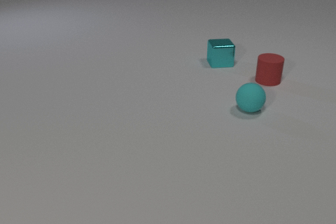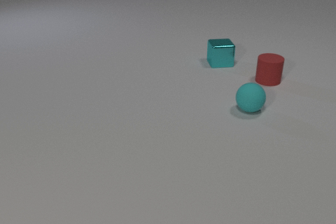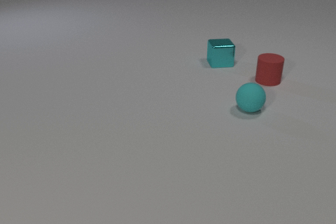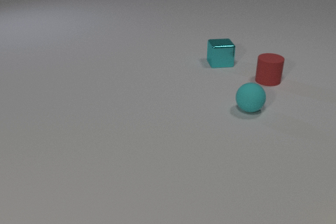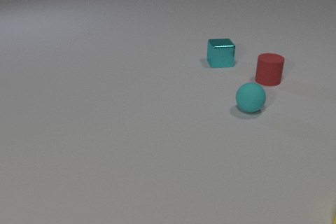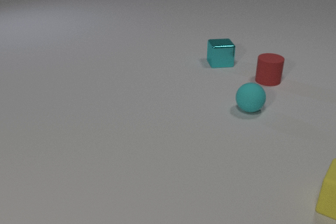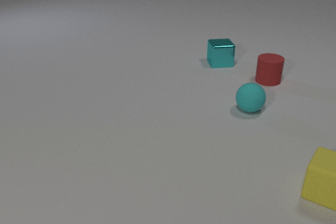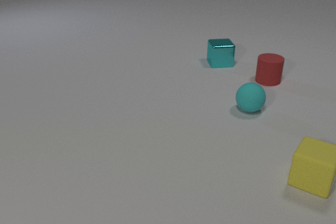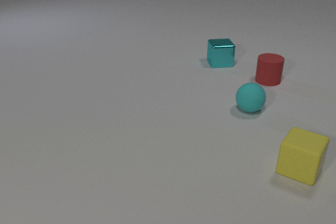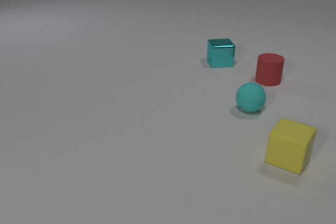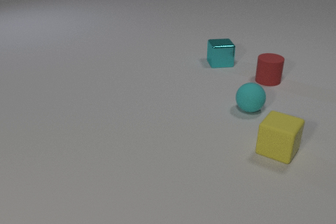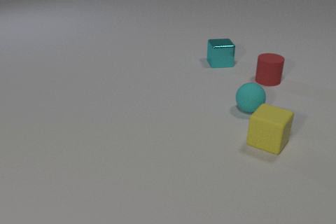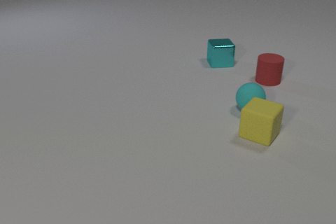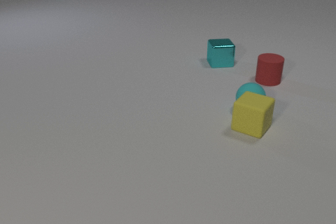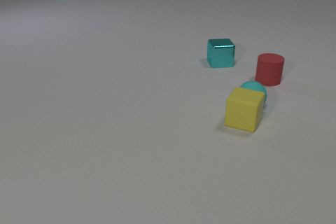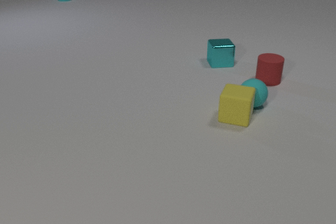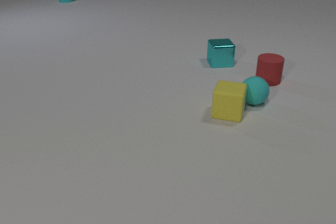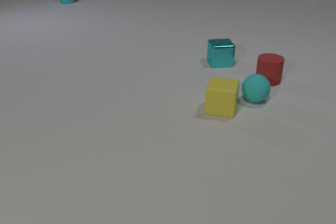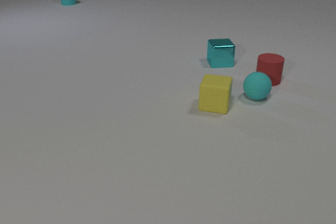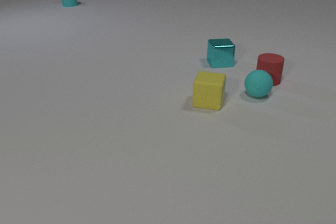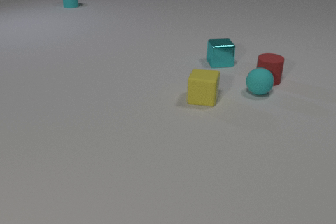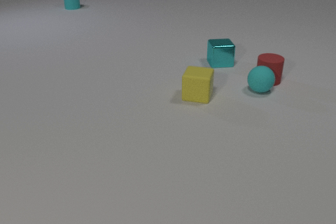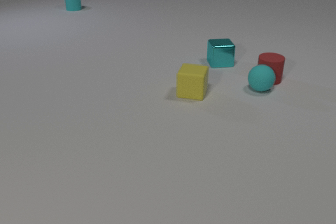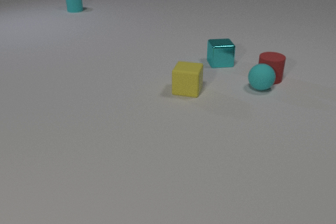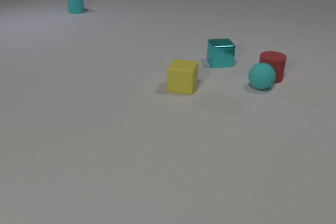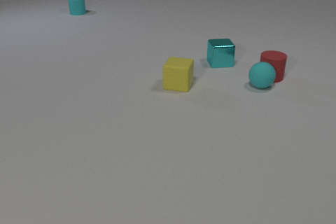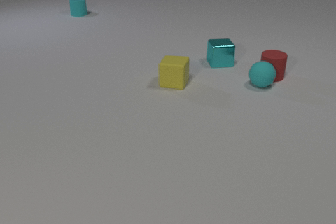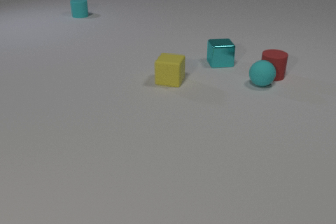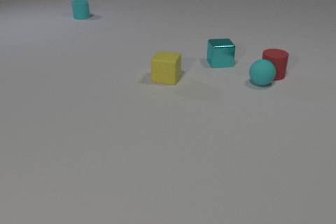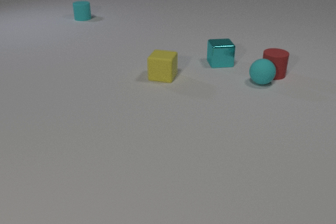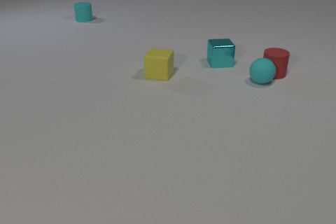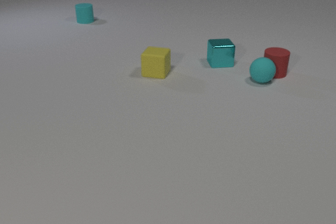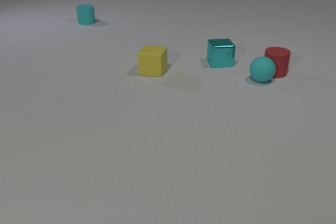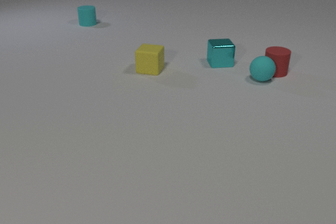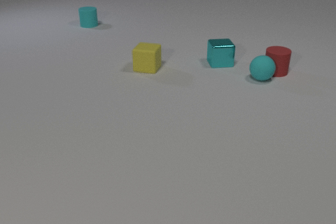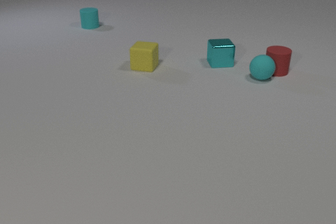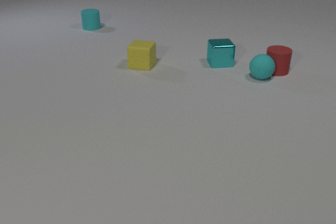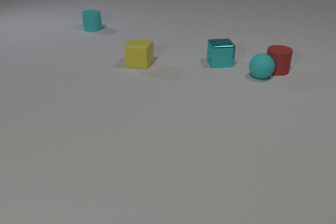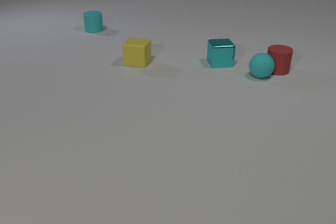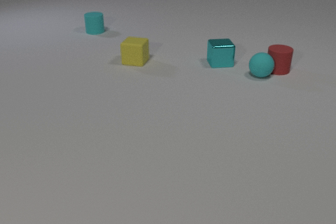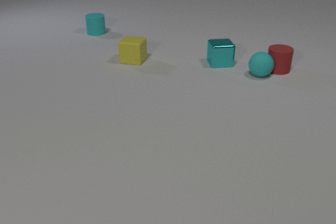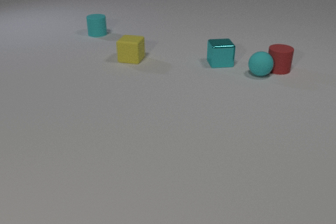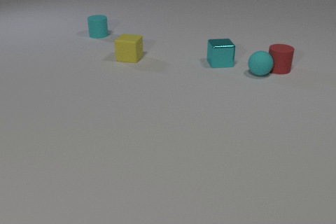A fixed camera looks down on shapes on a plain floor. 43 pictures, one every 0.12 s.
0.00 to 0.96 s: The yellow rubber cube comes in at the right edge, slides to the left and away from the camera.
0.96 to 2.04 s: The yellow rubber cube slides away from the camera and to the left. The cyan rubber sphere rolls away from the camera. The cyan rubber cylinder comes in at the top edge, slides toward the camera. The yellow rubber cube and the cyan rubber sphere collide.
2.04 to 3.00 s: The yellow rubber cube slides away from the camera and to the left. The cyan rubber sphere rolls away from the camera. The red rubber cylinder slides away from the camera. The cyan rubber cylinder slides toward the camera. The cyan rubber sphere and the red rubber cylinder collide.
3.00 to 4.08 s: The yellow rubber cube slides away from the camera and to the left. The cyan rubber sphere rolls away from the camera. The red rubber cylinder slides away from the camera. The cyan rubber cylinder slides toward the camera.
4.08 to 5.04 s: The yellow rubber cube slides away from the camera and to the left. The cyan rubber sphere rolls away from the camera. The red rubber cylinder slides away from the camera. The cyan rubber cylinder slides toward the camera.
What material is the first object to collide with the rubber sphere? rubber.
How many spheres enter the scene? 0.
What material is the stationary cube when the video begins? metal.
